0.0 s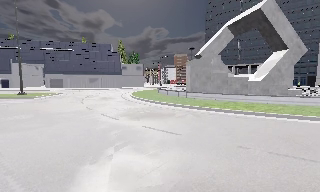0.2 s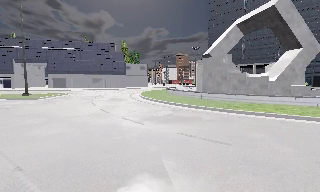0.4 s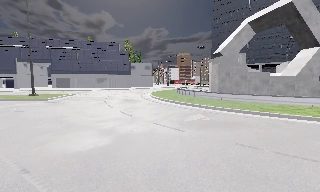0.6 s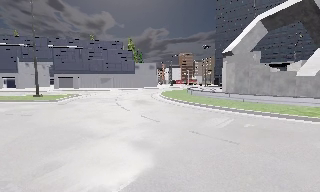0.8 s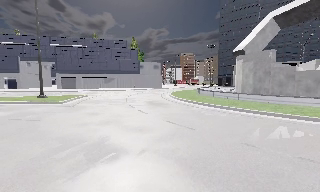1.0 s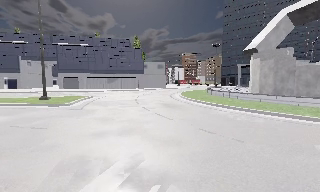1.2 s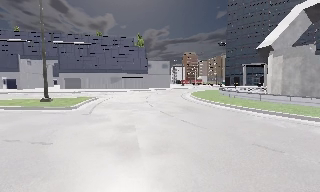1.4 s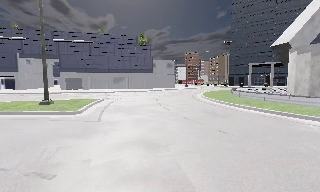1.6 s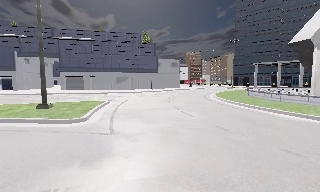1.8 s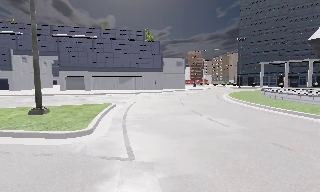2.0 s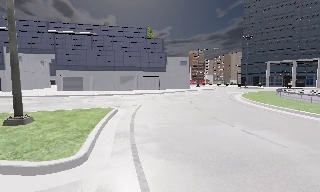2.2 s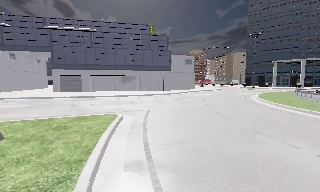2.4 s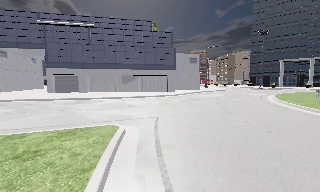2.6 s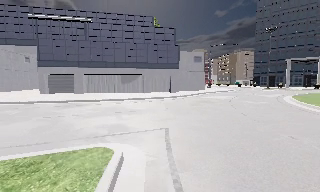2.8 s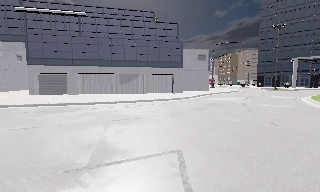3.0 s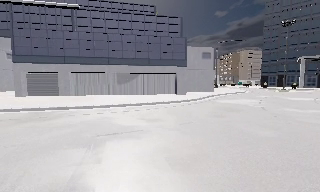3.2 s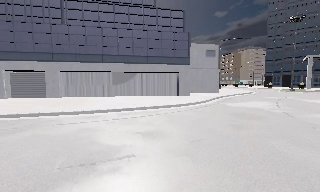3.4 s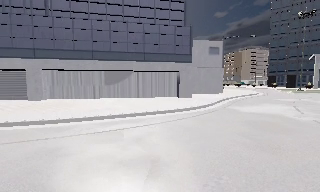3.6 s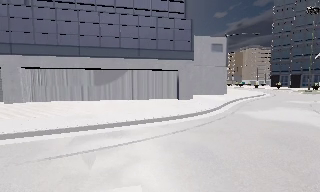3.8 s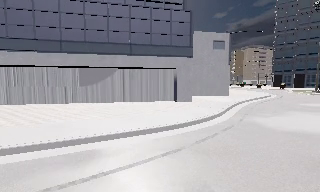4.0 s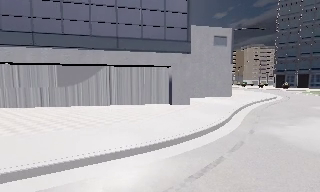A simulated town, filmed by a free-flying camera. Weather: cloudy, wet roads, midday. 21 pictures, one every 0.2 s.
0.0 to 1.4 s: The camera travels to its left and forward, about 11 m, so close, fixed things drift to the right.
1.4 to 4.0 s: The camera travels forward, about 20 m, so what stands in front looms larger.
The film runs backward here.
